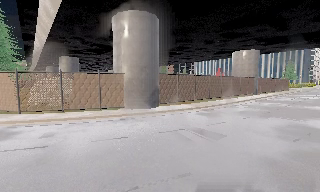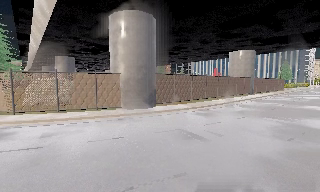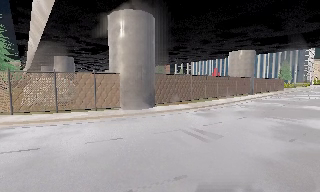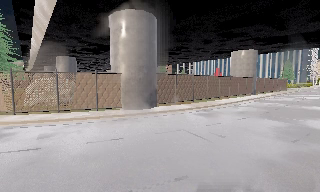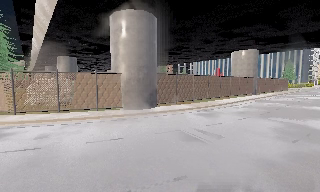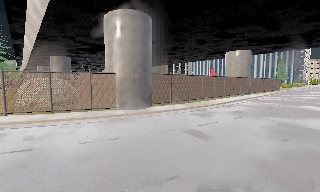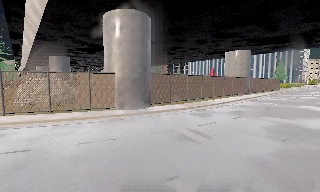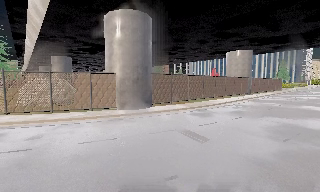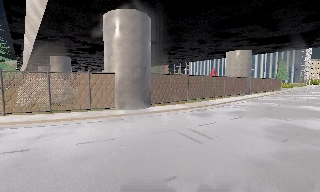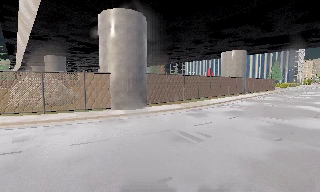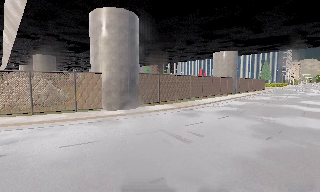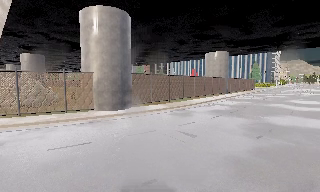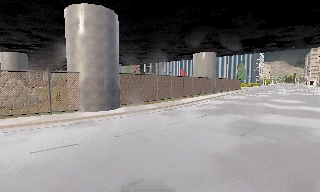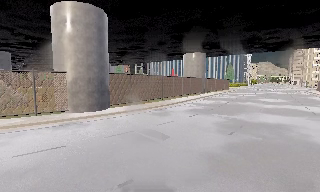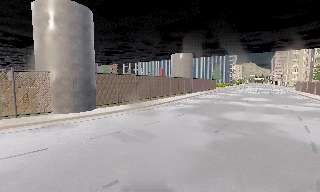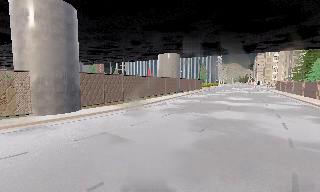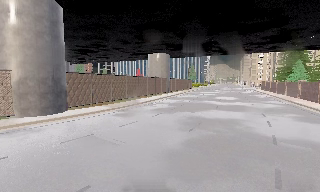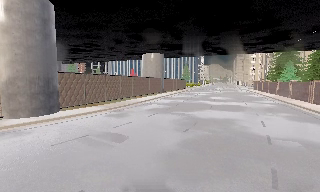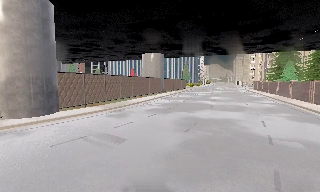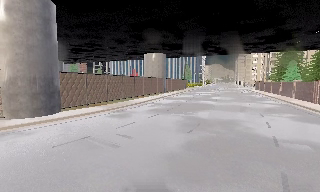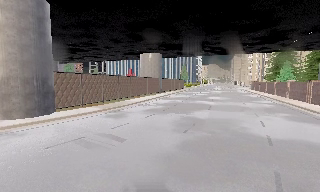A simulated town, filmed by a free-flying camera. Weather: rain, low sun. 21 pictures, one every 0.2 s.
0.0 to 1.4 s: The camera shifts only a little, or ends up much as it began.
1.4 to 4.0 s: The camera swings to its right by about 30 degrees, and the scene slides to the left.
The film runs forward here.
